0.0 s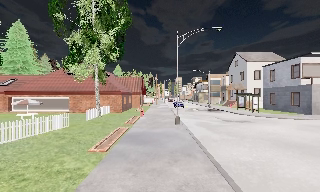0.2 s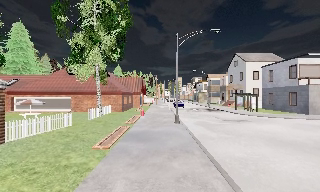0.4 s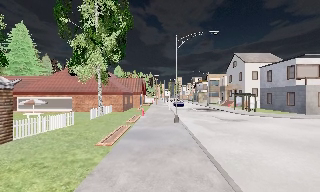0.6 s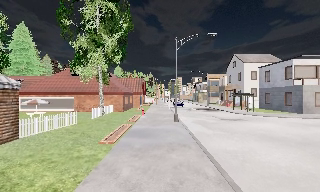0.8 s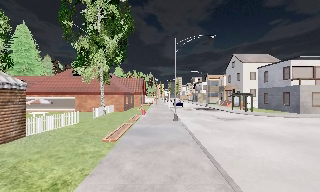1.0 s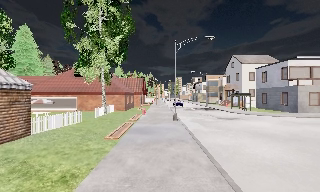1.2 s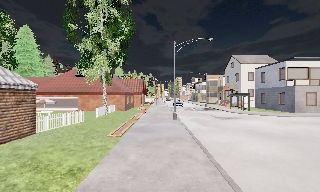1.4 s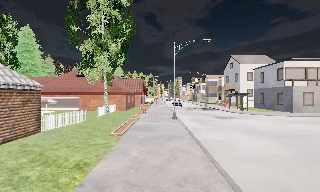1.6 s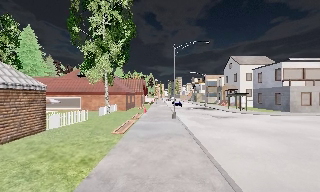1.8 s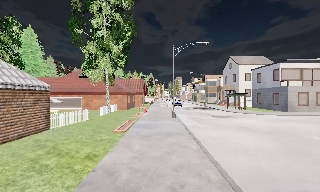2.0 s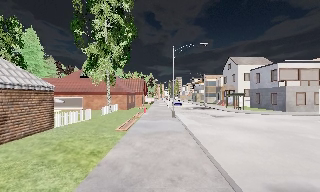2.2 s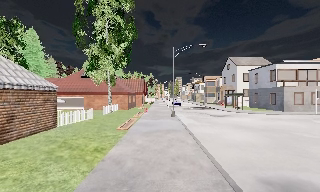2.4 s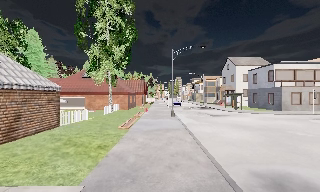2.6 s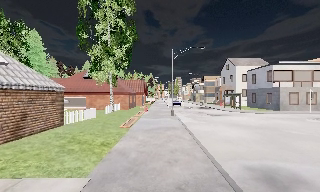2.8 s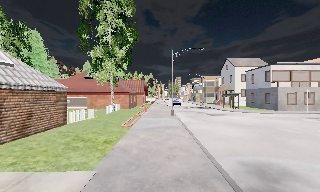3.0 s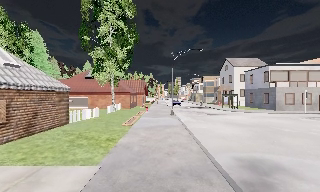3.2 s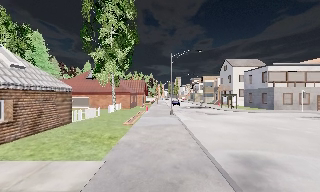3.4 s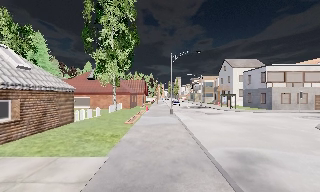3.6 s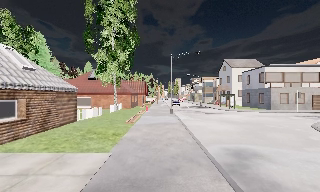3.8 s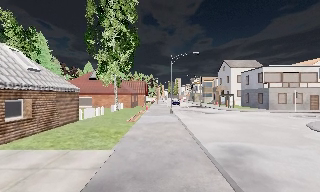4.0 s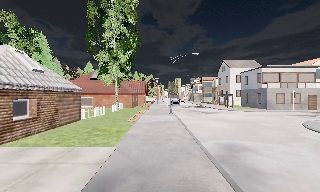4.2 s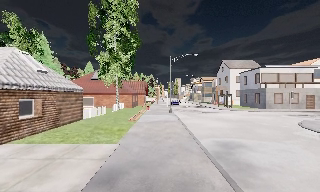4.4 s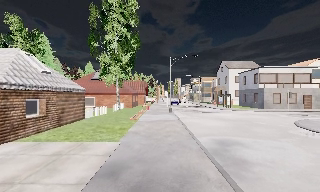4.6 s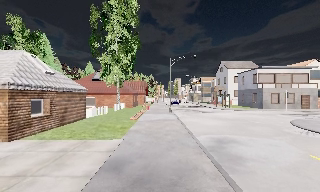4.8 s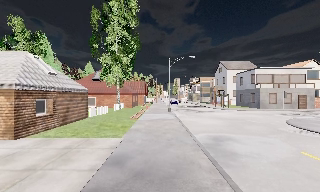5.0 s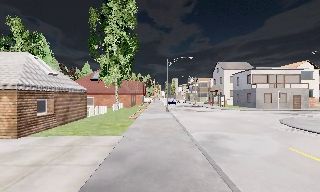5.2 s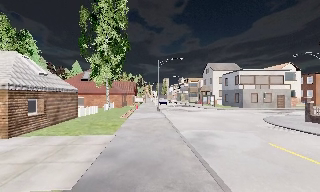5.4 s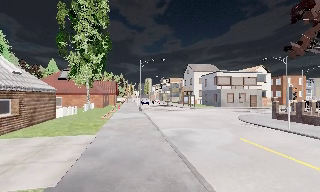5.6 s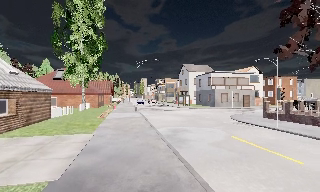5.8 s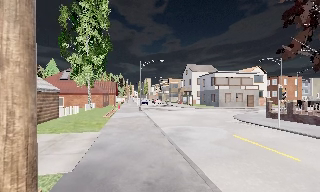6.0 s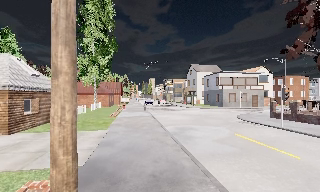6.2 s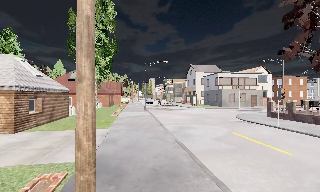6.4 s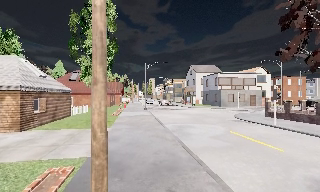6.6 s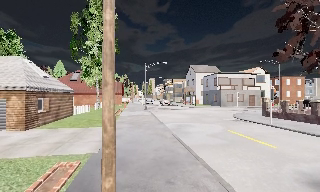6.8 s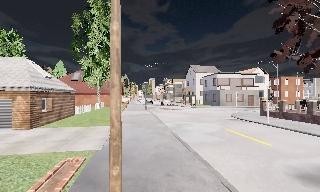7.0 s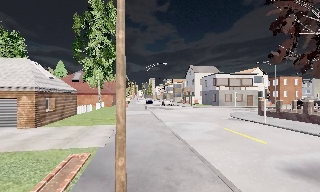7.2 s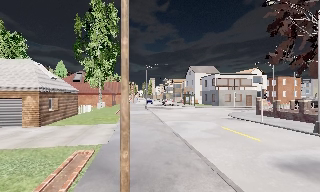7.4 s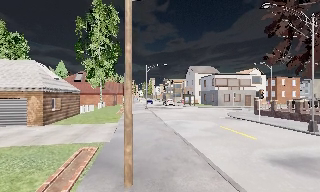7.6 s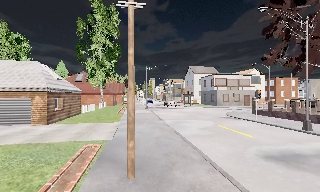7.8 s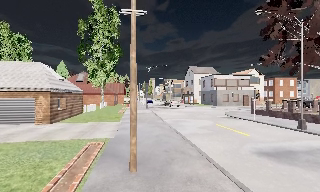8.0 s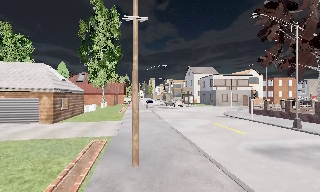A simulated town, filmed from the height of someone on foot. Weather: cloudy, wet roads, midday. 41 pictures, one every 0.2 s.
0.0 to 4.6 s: The camera travels backward, about 9 m, so what stands in front gets smaller.
4.6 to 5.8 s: The scene slides to the left, as the camera pans about 10 degrees to its right. It travels backward, about 2.5 m, so what stands in front gets smaller.
5.8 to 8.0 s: The camera travels backward, about 4.5 m, so what stands in front gets smaller.
The film runs backward here.
